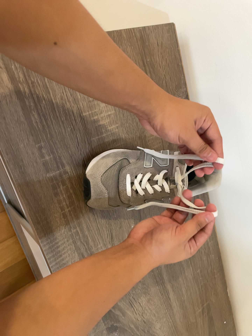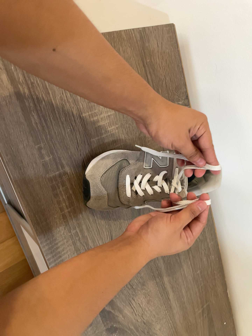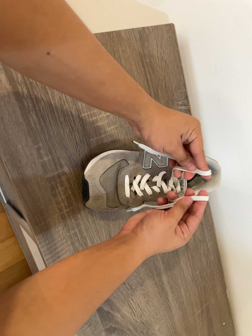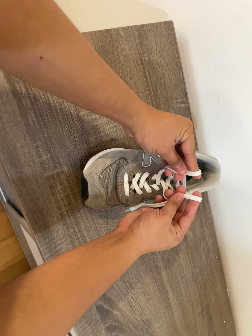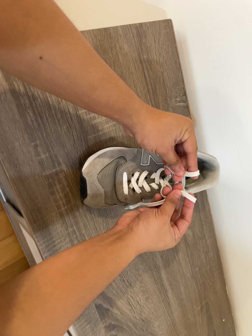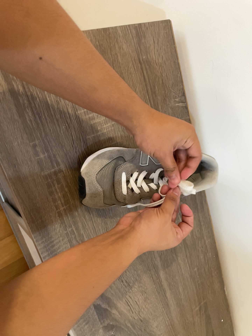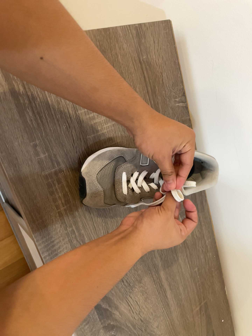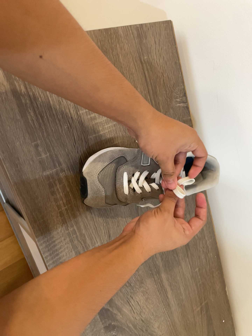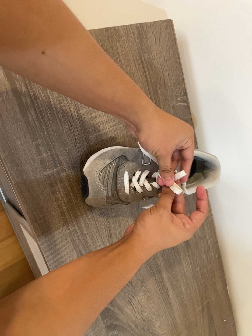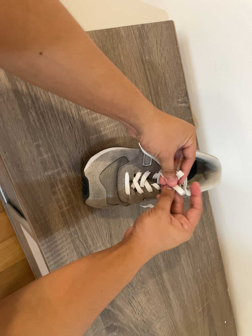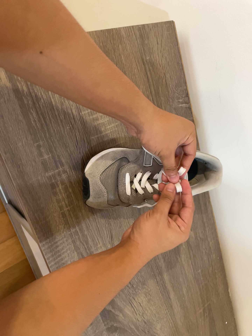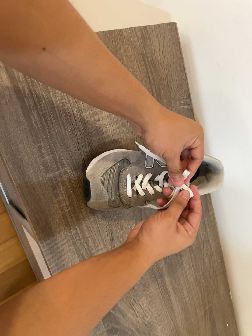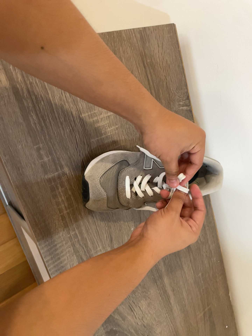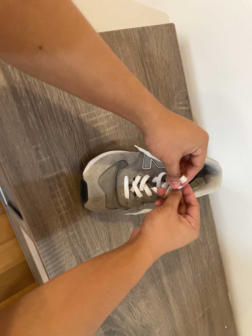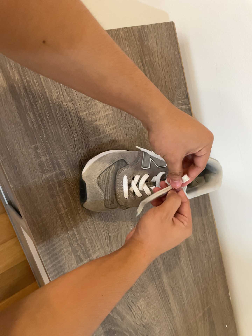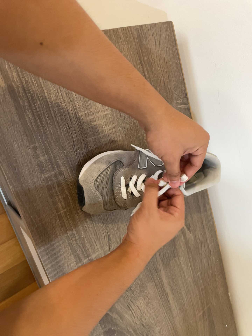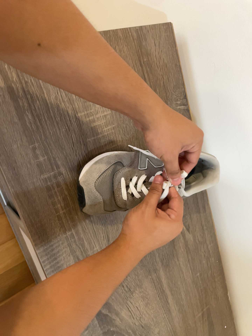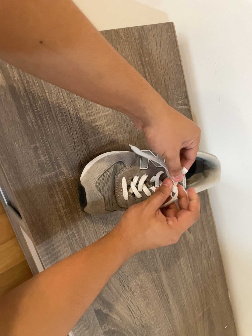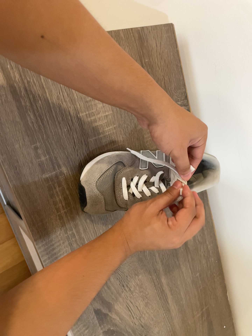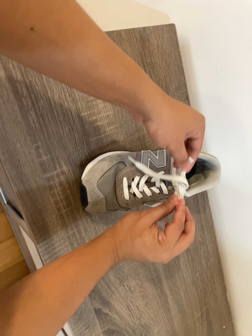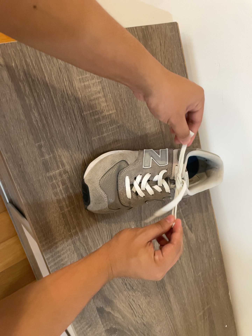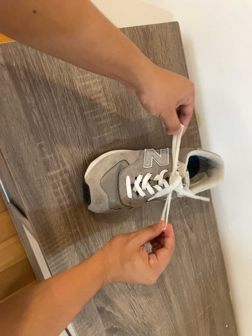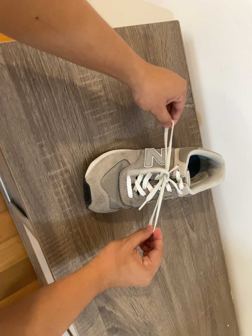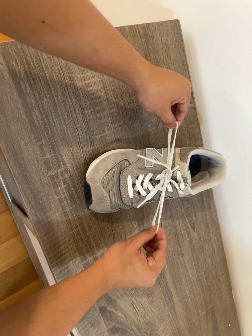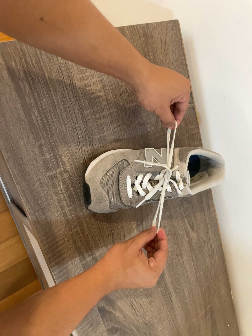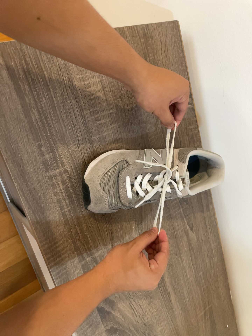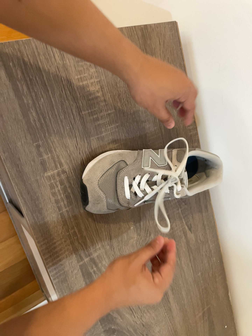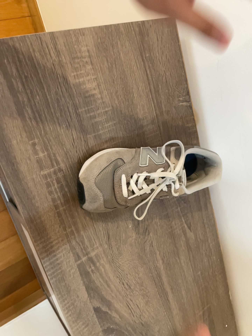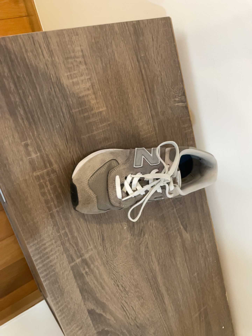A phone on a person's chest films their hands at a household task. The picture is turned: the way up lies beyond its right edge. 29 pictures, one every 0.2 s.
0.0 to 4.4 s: The camera shifts only a little, or ends up much as it began.
4.4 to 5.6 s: The camera shifts only a little, or ends up much as it began.
The film runs forward here.
